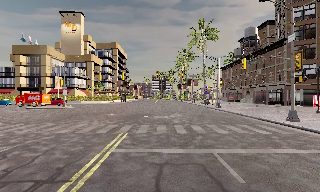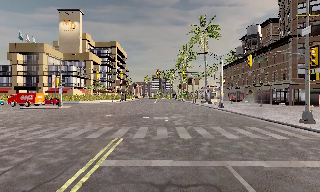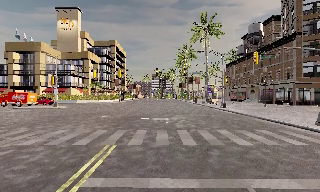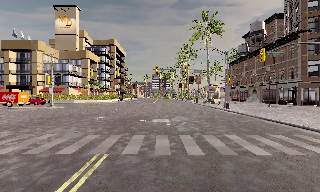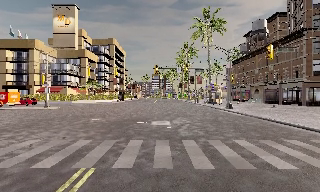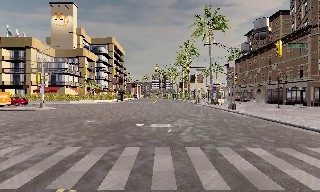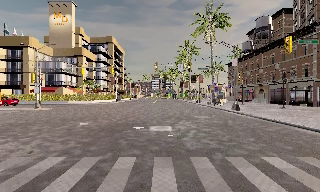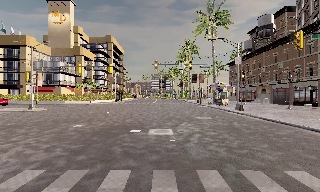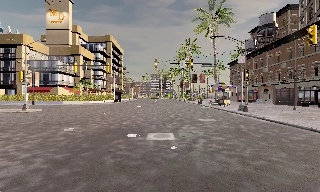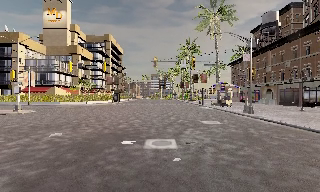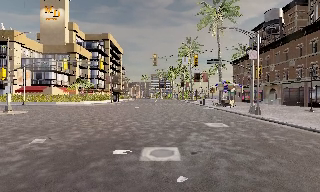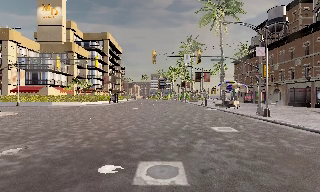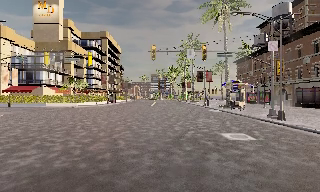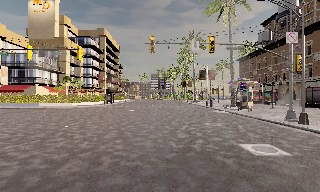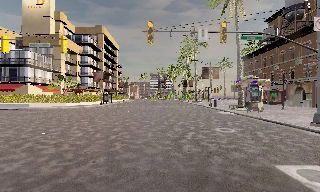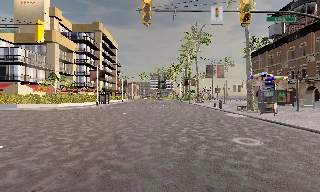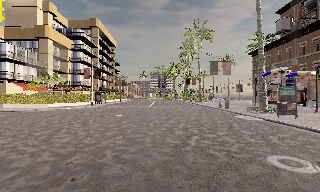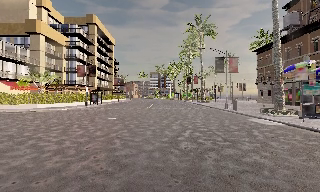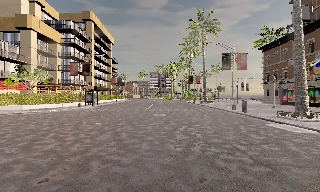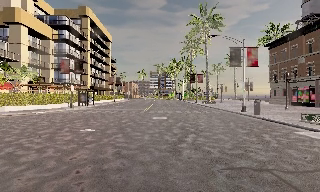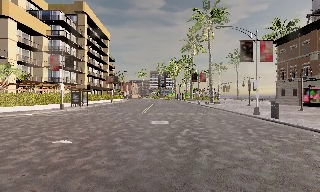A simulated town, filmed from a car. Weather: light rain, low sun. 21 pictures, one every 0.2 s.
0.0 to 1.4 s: The camera travels forward, about 7 m, so what stands in front looms larger.
1.4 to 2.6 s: The camera travels forward, about 7 m, so what stands in front looms larger. It gains speed.
2.6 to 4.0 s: The camera travels forward, about 15 m, so what stands in front looms larger.
The film runs forward here.
